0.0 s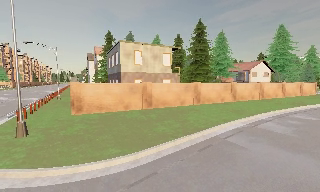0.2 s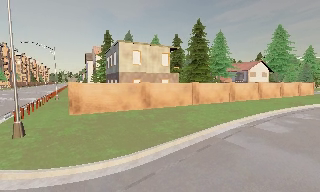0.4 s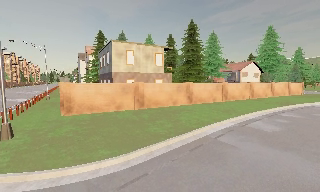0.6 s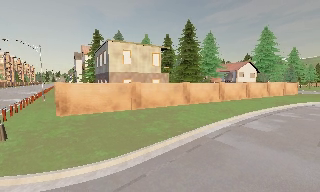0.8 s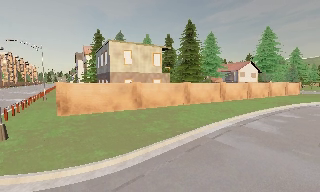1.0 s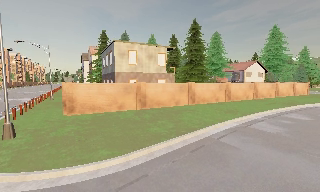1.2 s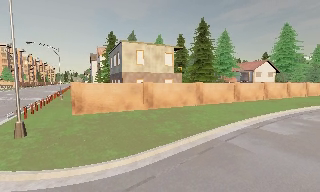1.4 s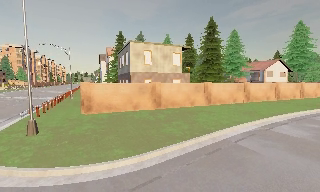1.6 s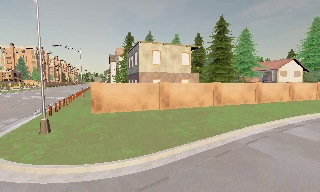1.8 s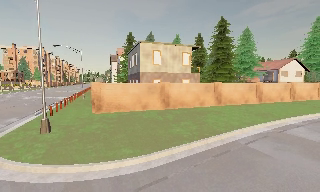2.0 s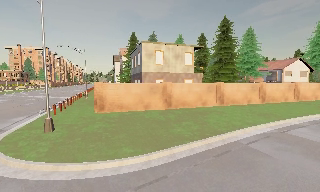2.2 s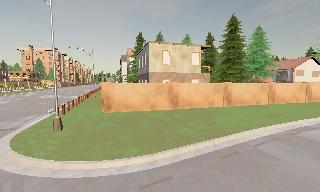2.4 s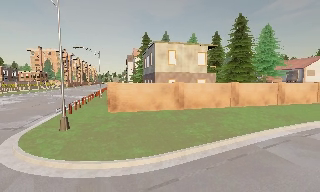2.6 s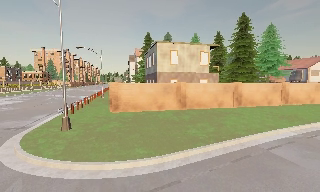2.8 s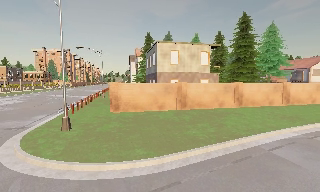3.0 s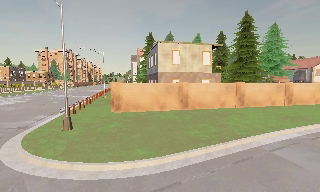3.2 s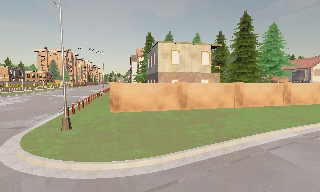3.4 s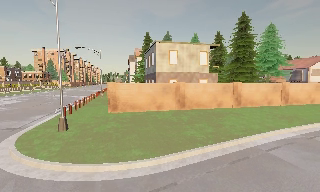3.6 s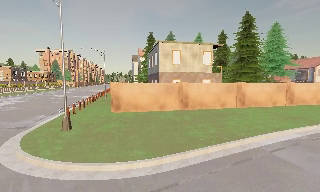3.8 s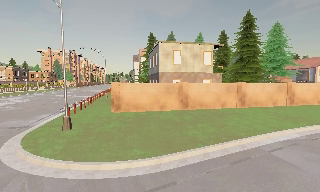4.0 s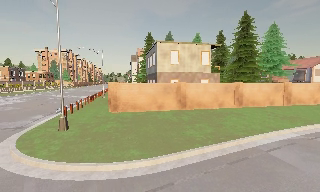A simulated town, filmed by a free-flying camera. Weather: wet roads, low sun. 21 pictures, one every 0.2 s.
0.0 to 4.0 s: The camera pans to its left, which is counterclockwise from overhead, by about 15 degrees. It travels to its right, about 1 m.
The film runs backward here.
